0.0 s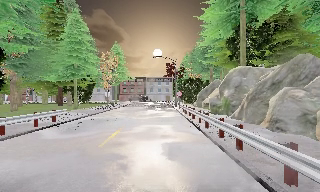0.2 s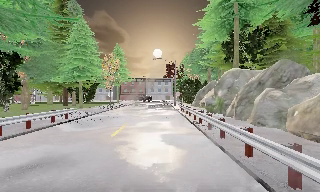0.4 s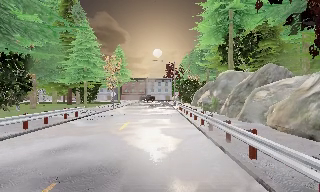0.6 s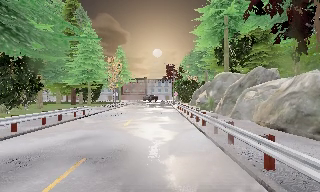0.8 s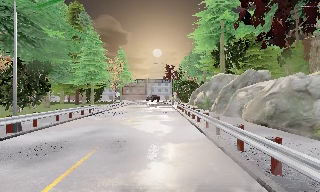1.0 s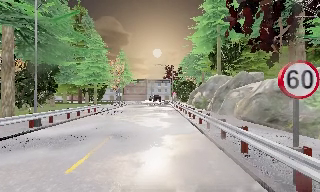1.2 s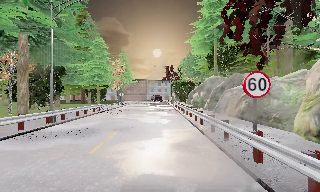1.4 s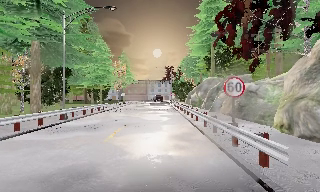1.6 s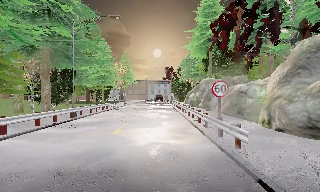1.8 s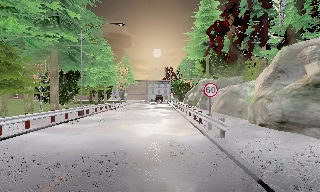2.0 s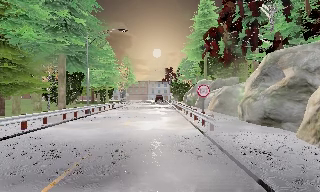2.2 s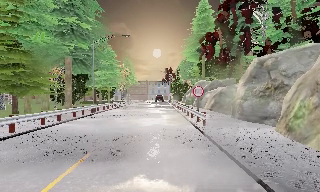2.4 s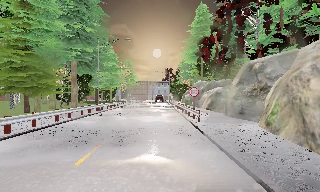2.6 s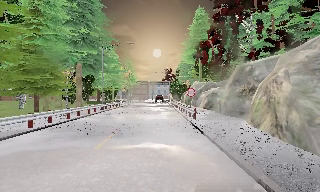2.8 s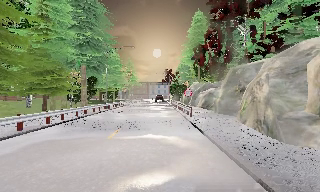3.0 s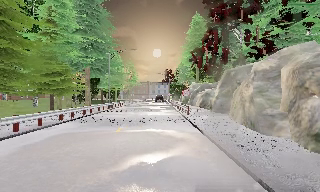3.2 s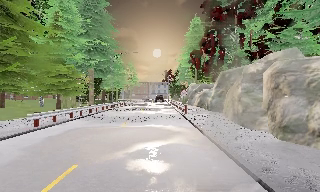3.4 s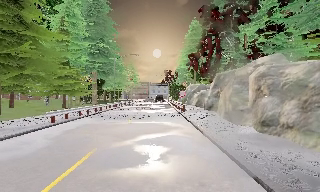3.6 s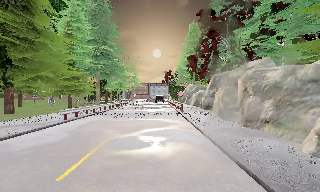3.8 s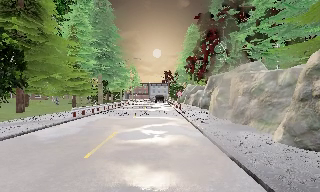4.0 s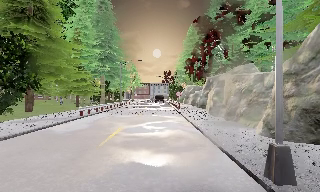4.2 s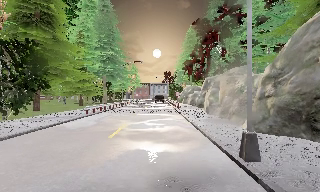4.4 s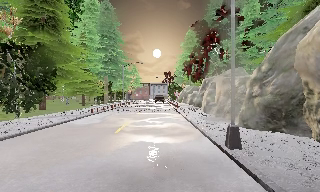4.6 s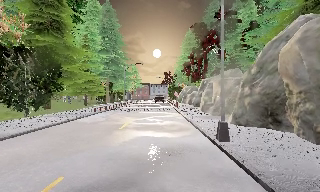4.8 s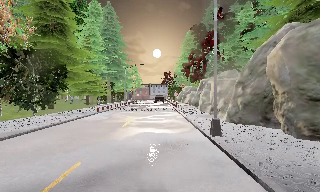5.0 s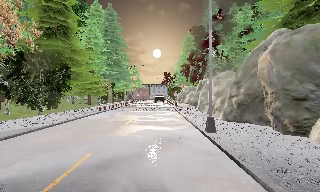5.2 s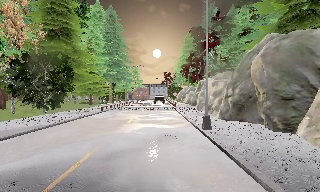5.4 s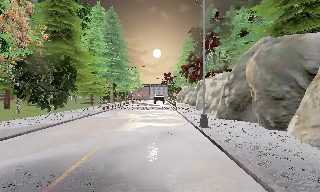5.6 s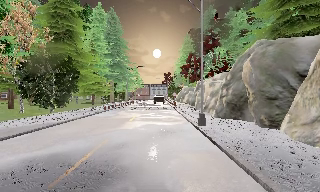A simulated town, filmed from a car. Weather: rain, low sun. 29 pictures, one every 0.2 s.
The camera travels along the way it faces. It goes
backward.
0.0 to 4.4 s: The camera travels backward, about 25 m, so what stands in front gets smaller.
4.4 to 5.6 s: The camera travels backward, about 4 m, so what stands in front gets smaller. It loses speed.
The film runs backward here.
